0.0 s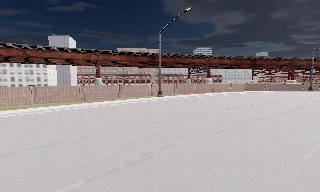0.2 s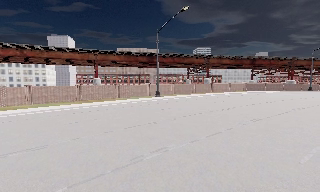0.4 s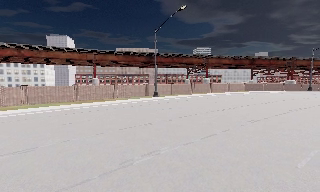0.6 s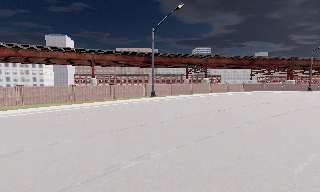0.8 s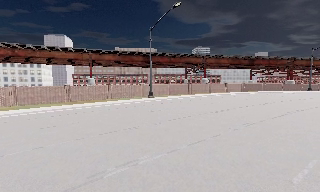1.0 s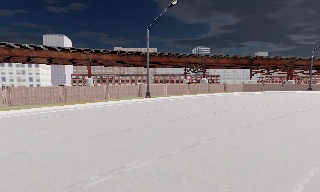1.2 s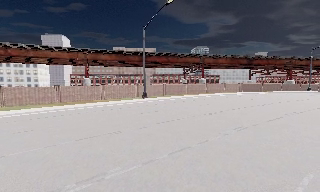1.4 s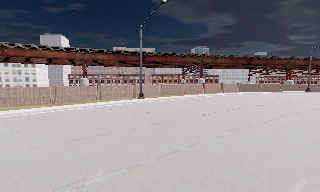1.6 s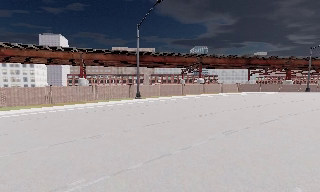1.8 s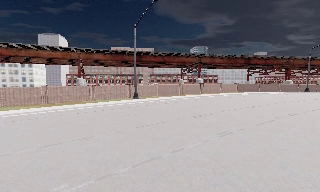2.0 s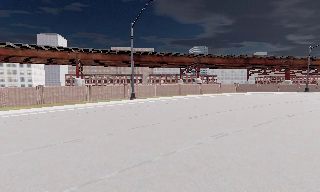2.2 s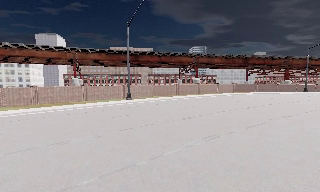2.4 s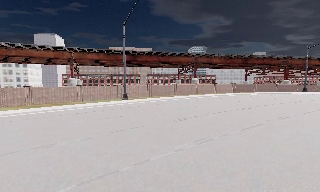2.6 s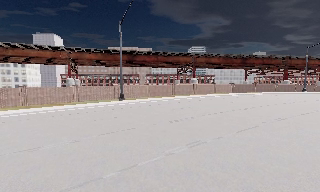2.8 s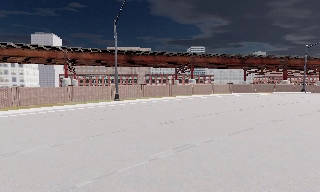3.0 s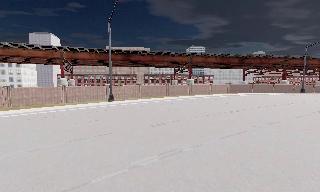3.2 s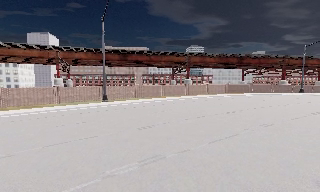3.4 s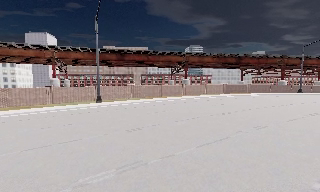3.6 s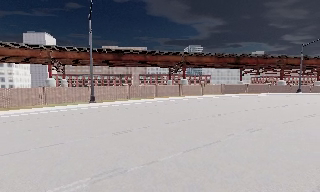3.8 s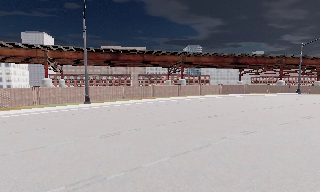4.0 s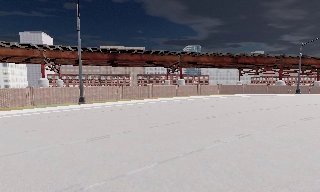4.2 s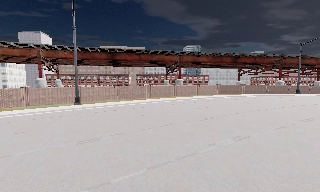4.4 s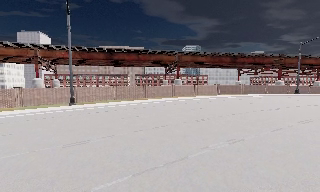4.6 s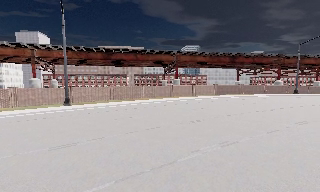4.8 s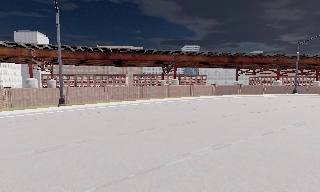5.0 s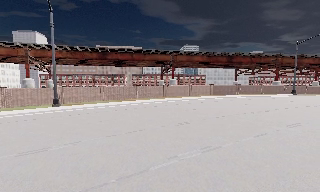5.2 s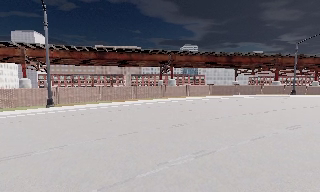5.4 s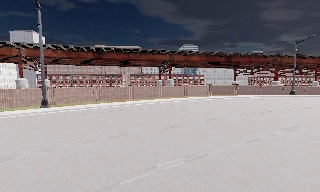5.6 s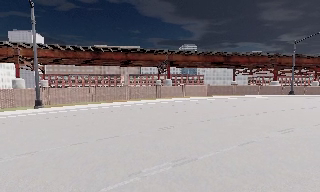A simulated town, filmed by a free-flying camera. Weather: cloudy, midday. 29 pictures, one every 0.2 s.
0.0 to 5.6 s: The camera travels to its right and forward, about 15 m, so close, fixed things drift to the left.
The film runs forward here.
